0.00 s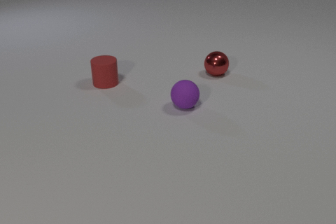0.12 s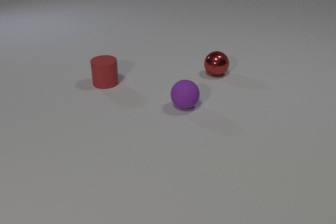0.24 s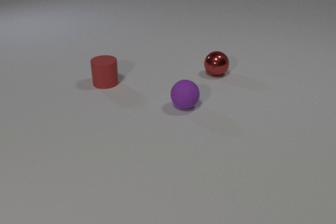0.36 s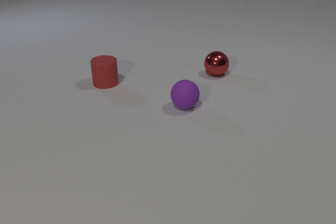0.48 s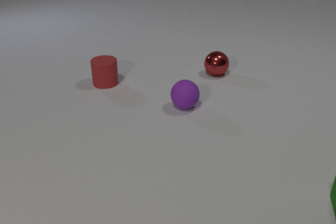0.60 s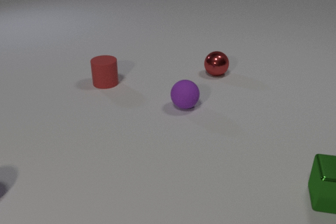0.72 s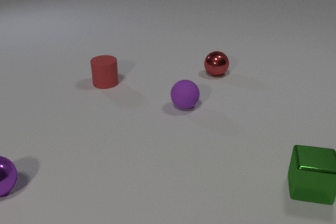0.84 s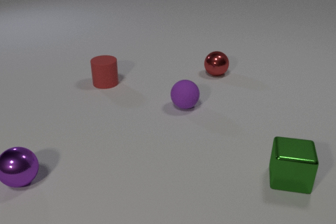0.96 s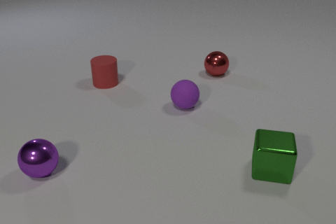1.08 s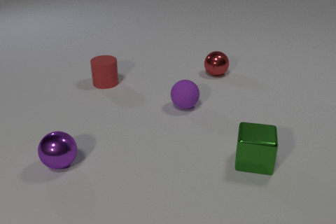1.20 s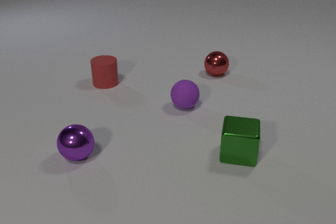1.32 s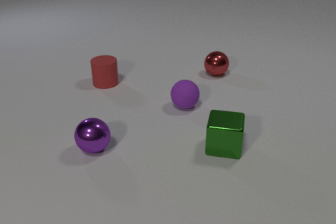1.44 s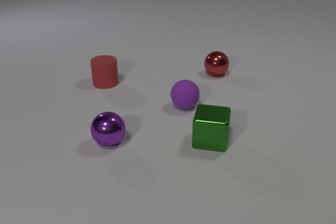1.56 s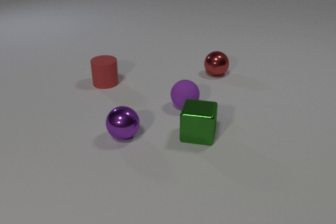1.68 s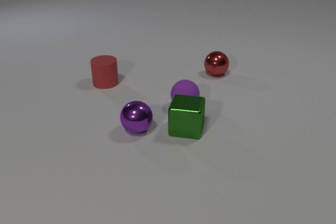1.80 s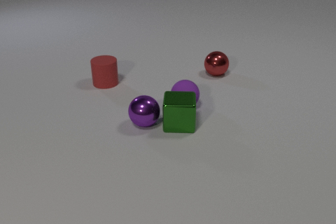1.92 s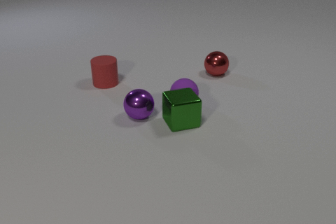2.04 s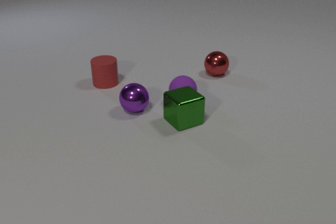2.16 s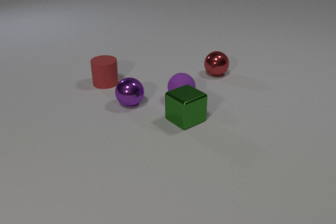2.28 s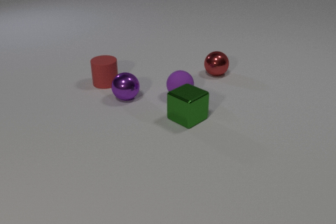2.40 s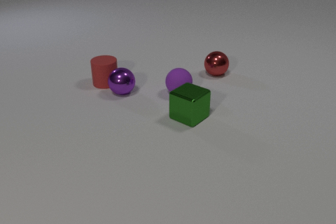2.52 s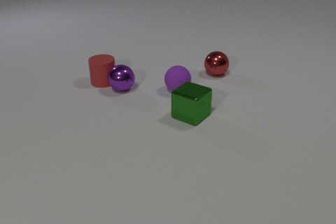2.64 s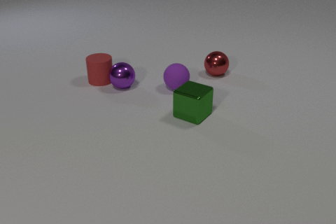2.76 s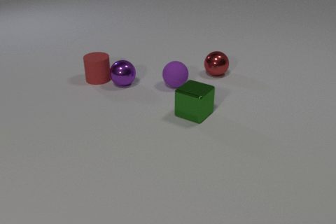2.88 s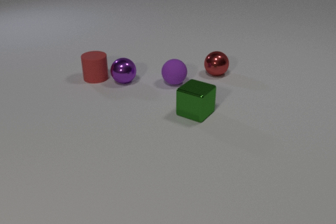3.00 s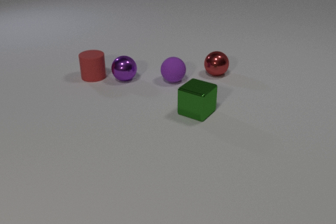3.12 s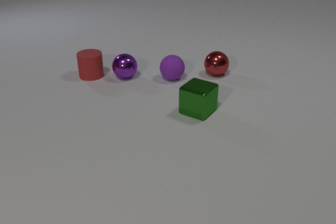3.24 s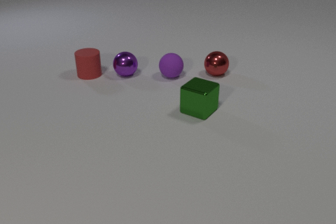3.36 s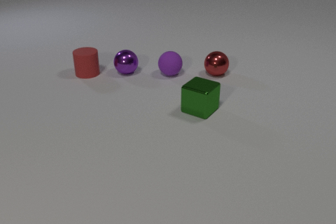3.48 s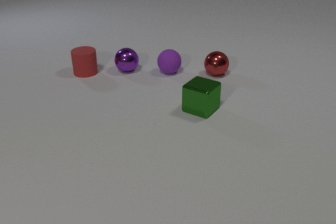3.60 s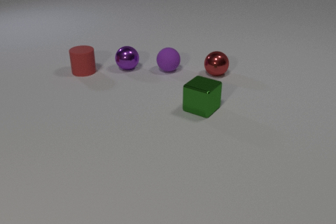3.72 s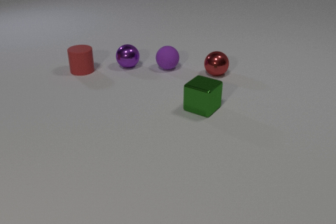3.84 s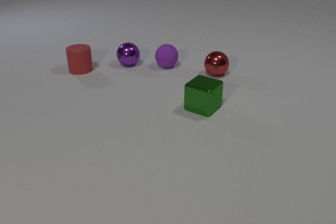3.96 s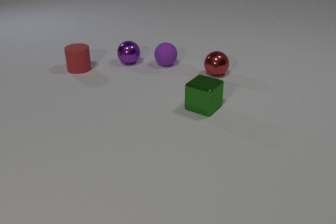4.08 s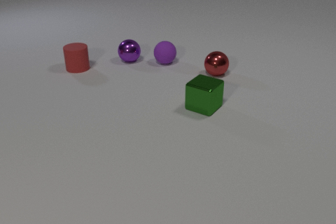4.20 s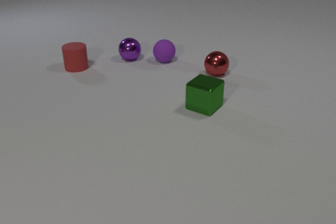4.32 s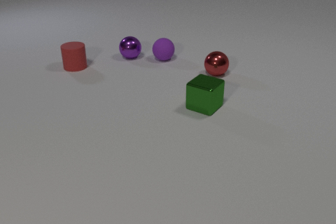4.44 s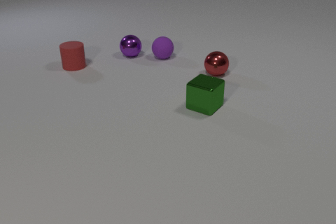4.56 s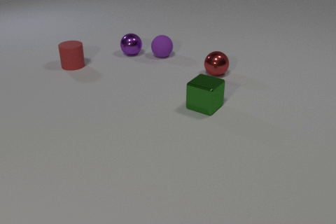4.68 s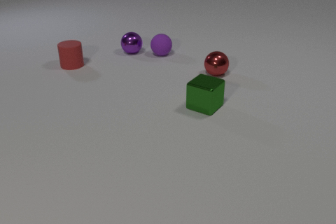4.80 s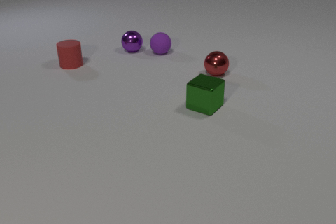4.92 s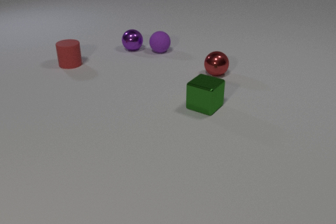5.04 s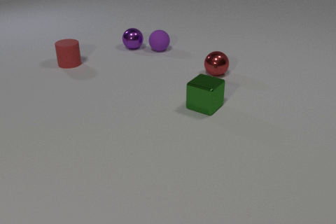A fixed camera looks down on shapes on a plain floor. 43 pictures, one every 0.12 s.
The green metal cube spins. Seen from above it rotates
counterclockwise.
The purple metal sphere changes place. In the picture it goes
away from the camera.
0.00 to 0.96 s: The green metal cube comes in at the right edge, slides to the left. The purple metal sphere comes in at the left edge, rolls to the right.
0.96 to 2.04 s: The green metal cube slides to the left and away from the camera, spins counterclockwise seen from above by about 45 degrees, its near face sliding to the right. The purple metal sphere rolls away from the camera and to the right. The purple rubber sphere rolls away from the camera. The green metal cube and the purple metal sphere collide. The green metal cube and the purple rubber sphere collide.
2.04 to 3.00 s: The green metal cube slides away from the camera and to the right, spins so that its near face slides to the right, counterclockwise seen from above. The purple metal sphere rolls away from the camera. The red rubber cylinder slides away from the camera and to the left. The purple rubber sphere rolls away from the camera. The purple metal sphere and the red rubber cylinder collide.
3.00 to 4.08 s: The green metal cube slides away from the camera and to the right. The purple metal sphere rolls away from the camera. The red rubber cylinder slides away from the camera and to the left. The purple rubber sphere rolls away from the camera.
4.08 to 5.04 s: The purple metal sphere rolls away from the camera. The red rubber cylinder slides away from the camera and to the left. The purple rubber sphere rolls away from the camera.
What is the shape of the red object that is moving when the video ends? cylinder.
What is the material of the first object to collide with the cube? metal.
What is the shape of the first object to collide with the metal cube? sphere.
